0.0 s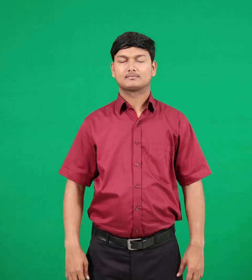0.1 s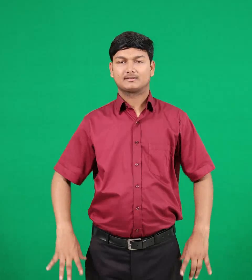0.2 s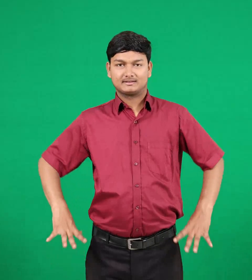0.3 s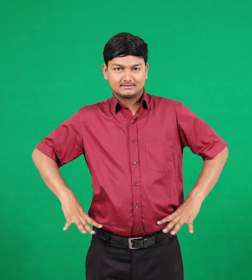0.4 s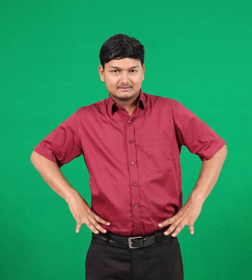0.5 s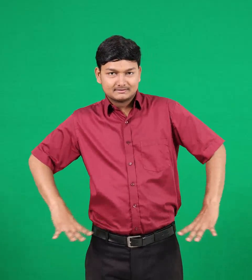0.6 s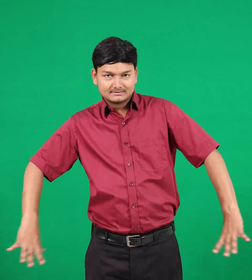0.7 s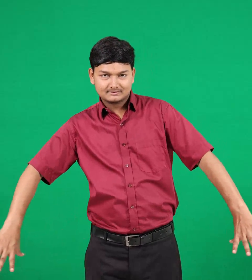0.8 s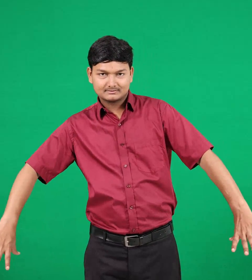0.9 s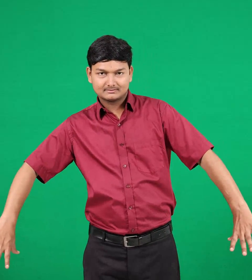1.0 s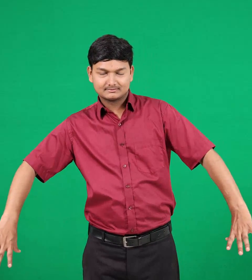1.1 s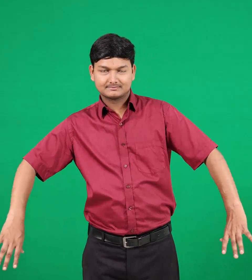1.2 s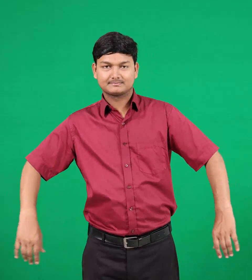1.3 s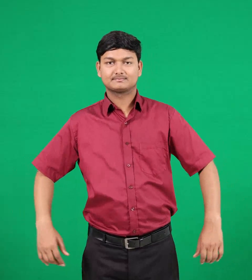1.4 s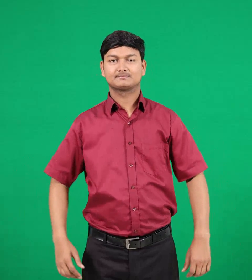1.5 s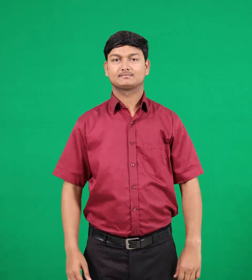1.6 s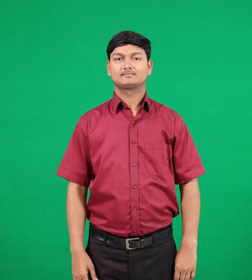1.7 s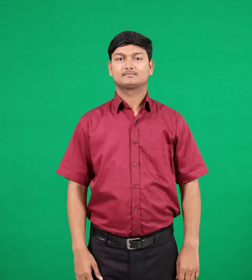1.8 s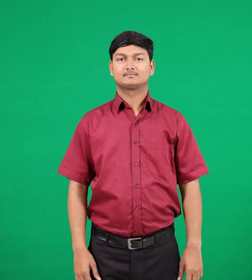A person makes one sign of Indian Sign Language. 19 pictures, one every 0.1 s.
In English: skirt
